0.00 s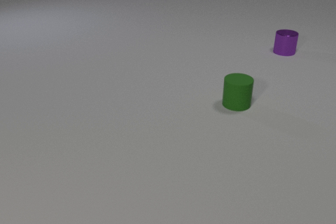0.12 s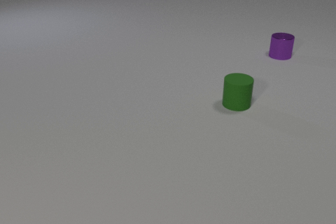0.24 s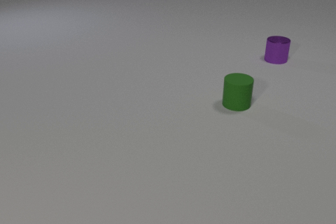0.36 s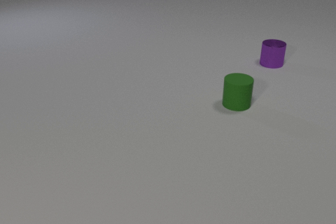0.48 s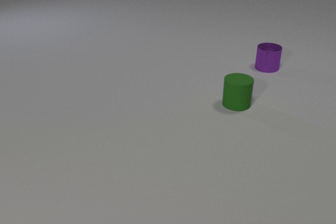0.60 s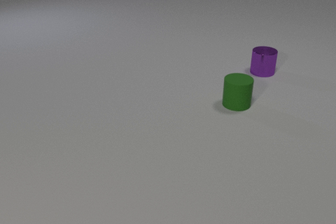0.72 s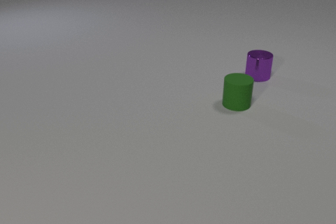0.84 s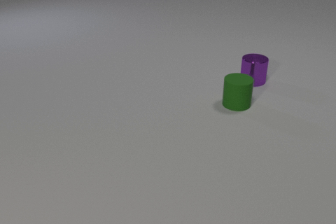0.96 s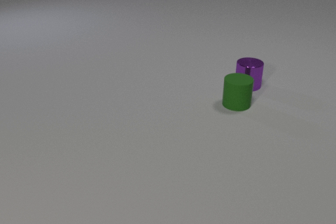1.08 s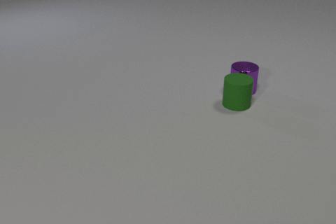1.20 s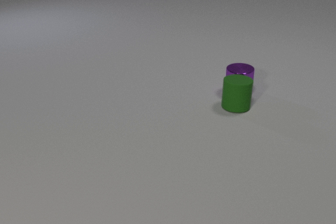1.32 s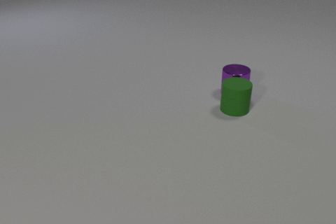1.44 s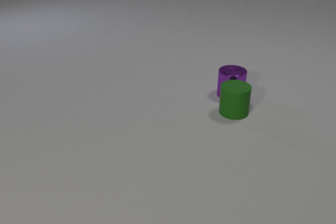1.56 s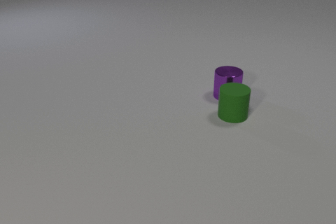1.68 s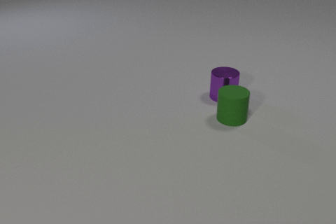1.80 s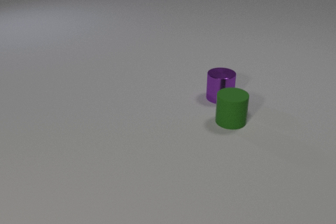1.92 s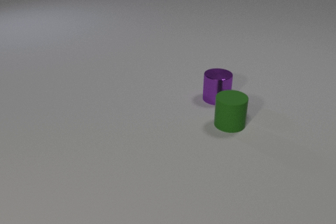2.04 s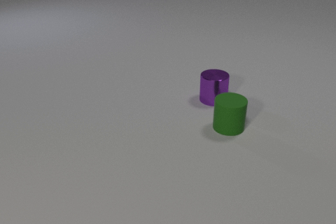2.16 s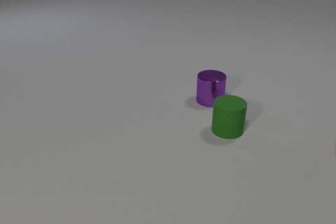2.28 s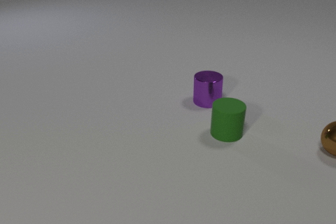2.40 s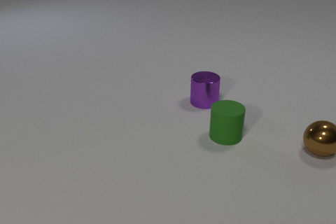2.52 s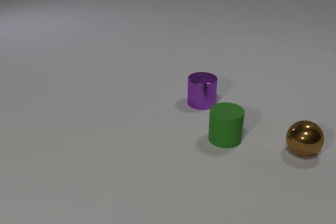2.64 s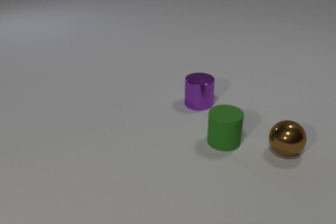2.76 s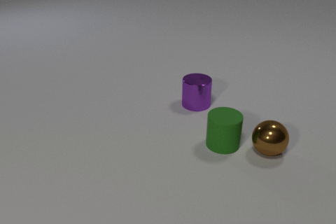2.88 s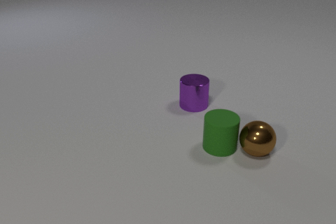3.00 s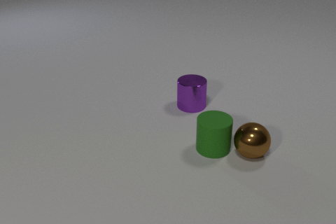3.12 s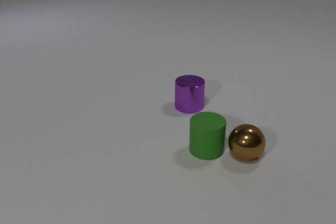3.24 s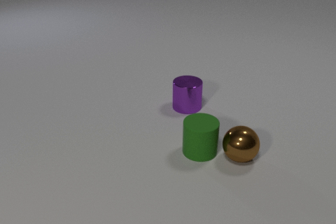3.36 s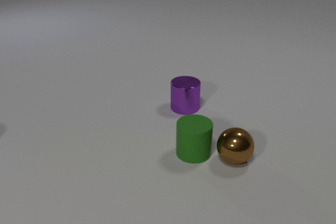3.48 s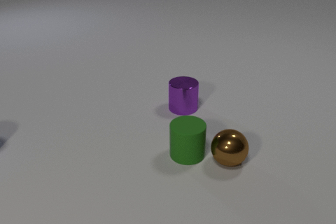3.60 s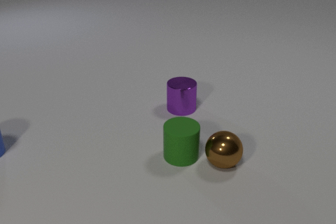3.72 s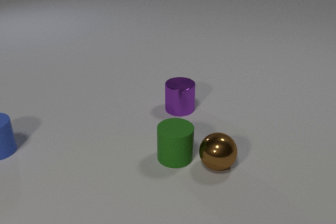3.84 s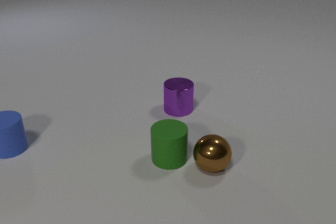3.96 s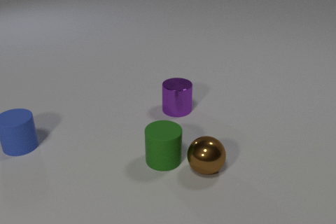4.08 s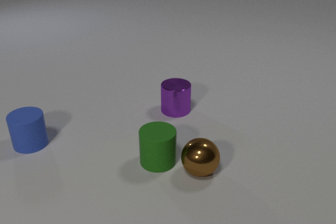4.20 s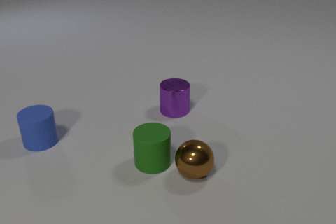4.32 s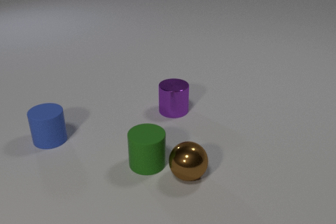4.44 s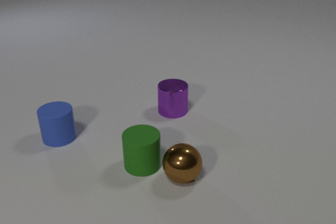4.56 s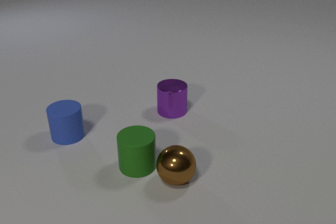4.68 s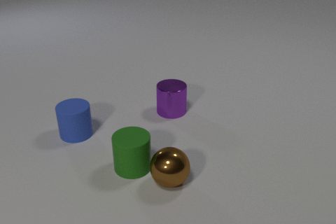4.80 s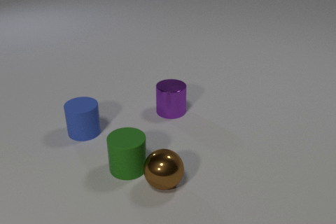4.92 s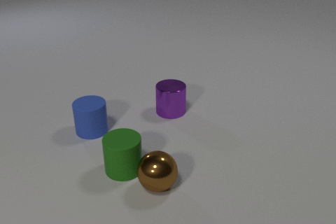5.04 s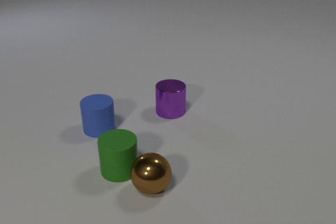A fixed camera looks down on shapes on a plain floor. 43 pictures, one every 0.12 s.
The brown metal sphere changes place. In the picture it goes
to the left.
0.00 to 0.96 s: The purple metal cylinder slides toward the camera.
0.96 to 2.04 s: The purple metal cylinder slides toward the camera and to the left. The green rubber cylinder slides toward the camera. The purple metal cylinder and the green rubber cylinder collide.
2.04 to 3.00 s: The purple metal cylinder slides to the left and toward the camera. The green rubber cylinder slides toward the camera. The brown metal sphere comes in at the right edge, rolls to the left and toward the camera. The green rubber cylinder and the brown metal sphere collide.
3.00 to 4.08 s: The purple metal cylinder slides to the left and toward the camera. The green rubber cylinder slides to the left and toward the camera. The brown metal sphere rolls to the left and toward the camera. The blue rubber cylinder comes in at the left edge, slides to the right.
4.08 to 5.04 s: The green rubber cylinder slides to the left. The brown metal sphere rolls to the left and toward the camera. The blue rubber cylinder slides to the right.
What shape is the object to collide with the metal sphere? cylinder.
What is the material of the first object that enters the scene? metal.
How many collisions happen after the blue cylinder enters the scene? 0.
